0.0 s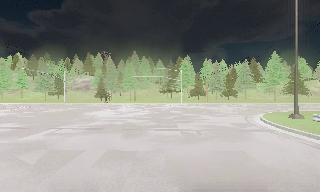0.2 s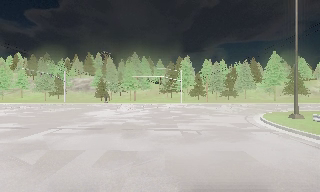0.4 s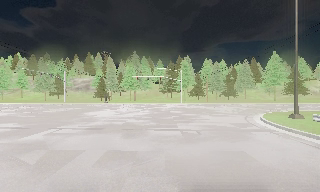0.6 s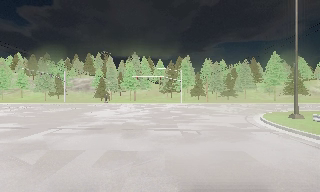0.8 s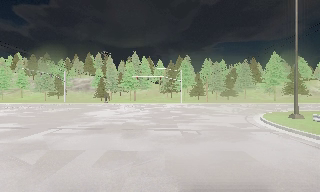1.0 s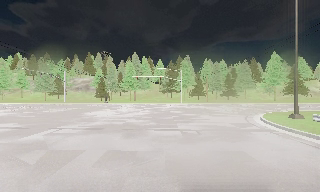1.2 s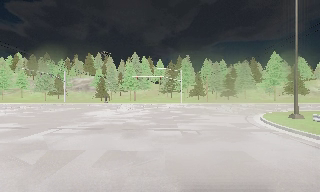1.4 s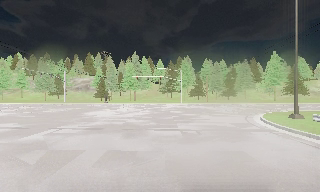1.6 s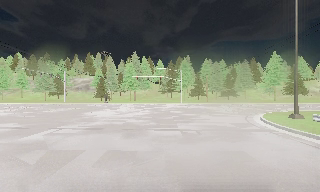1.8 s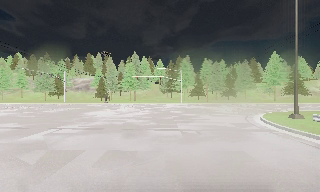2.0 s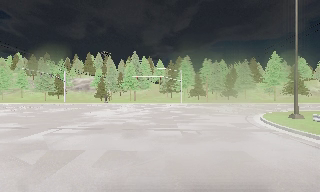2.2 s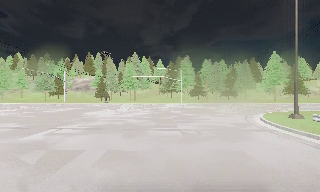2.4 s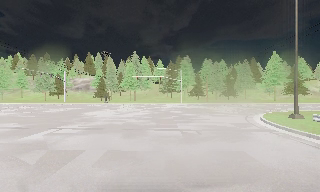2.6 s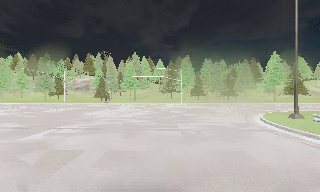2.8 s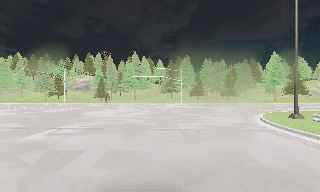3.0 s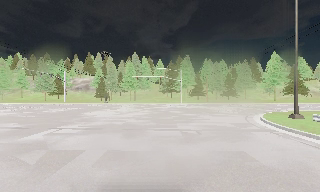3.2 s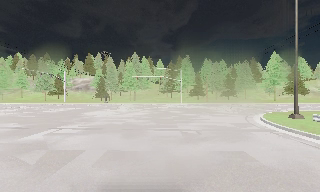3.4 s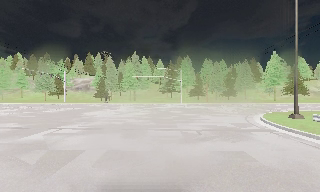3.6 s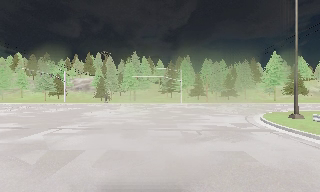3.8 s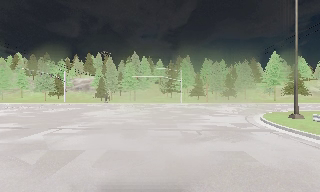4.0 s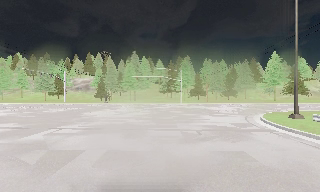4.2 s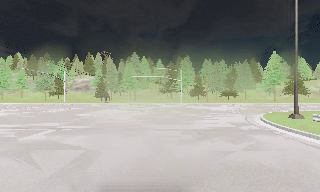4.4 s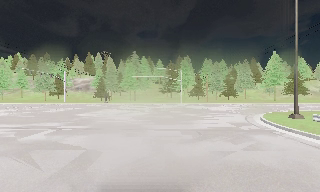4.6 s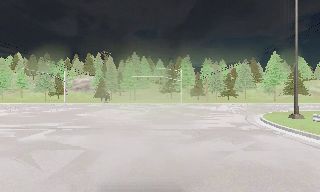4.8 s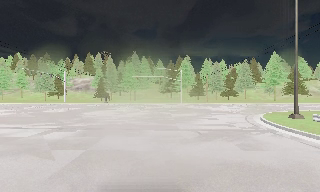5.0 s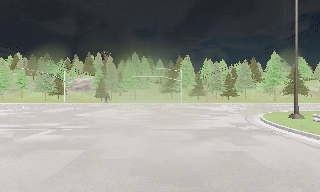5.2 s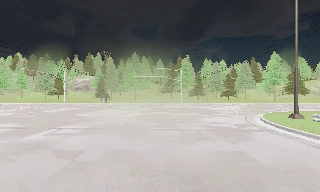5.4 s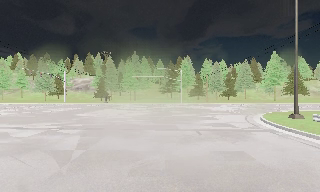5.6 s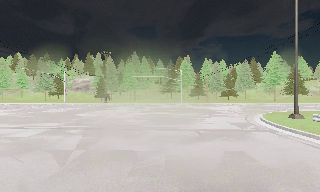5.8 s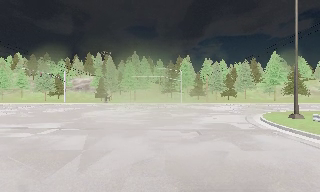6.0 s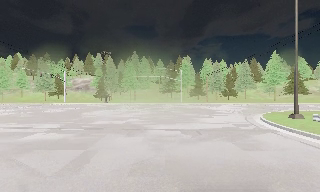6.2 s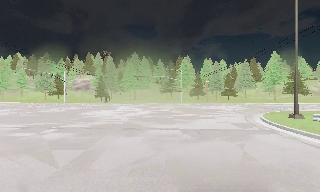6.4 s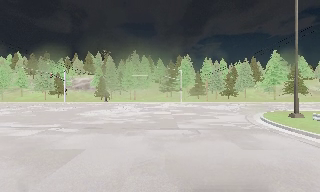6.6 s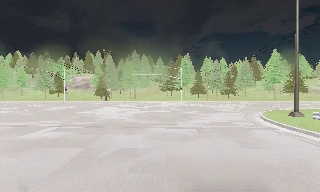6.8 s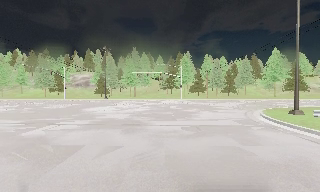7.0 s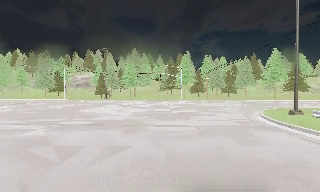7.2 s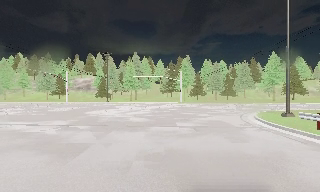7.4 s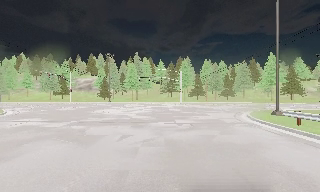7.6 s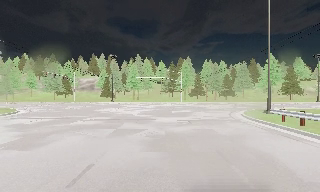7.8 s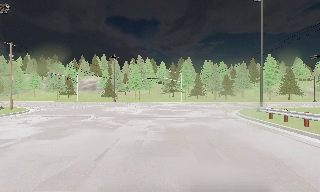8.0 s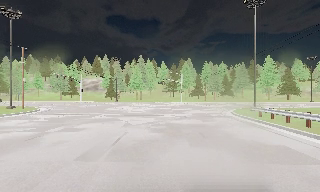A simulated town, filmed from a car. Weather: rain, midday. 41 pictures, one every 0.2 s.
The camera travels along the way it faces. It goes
backward.
0.0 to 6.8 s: The camera keeps its place and its aim.
6.8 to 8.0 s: The camera travels backward, about 6 m, so what stands in front gets smaller. It gains speed.
The film runs backward here.
